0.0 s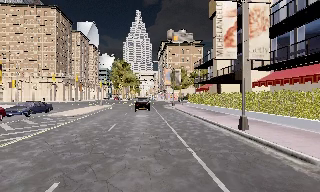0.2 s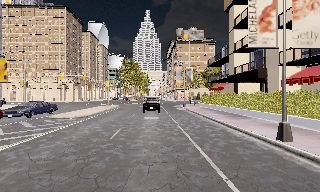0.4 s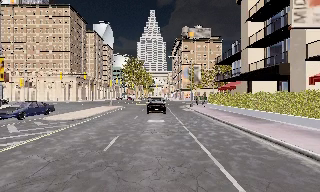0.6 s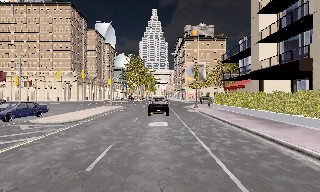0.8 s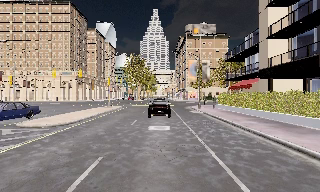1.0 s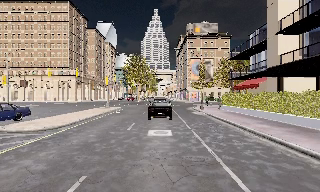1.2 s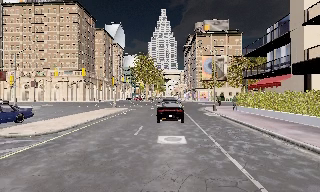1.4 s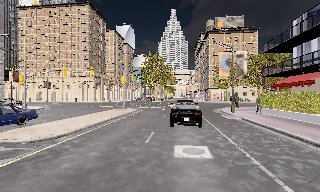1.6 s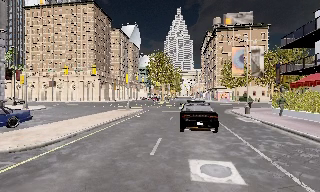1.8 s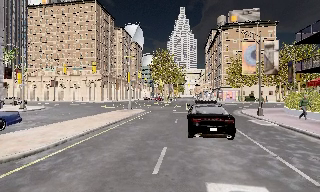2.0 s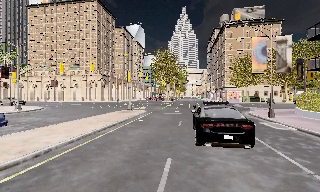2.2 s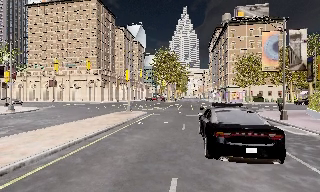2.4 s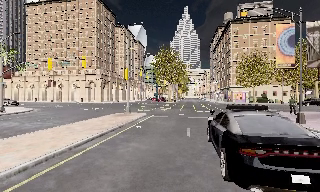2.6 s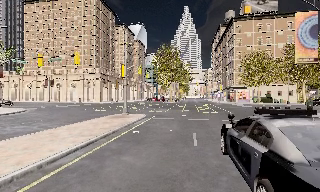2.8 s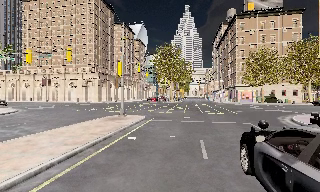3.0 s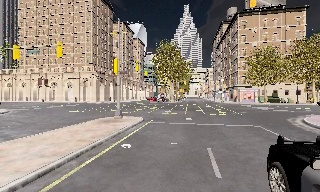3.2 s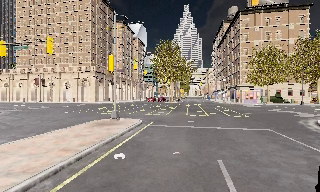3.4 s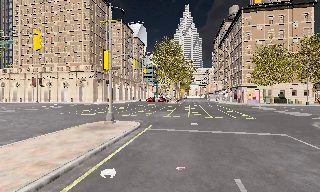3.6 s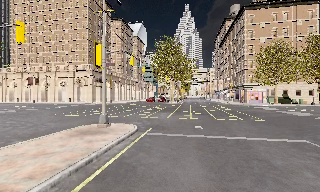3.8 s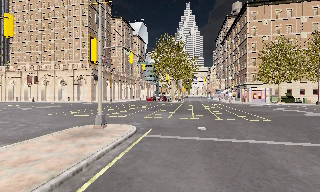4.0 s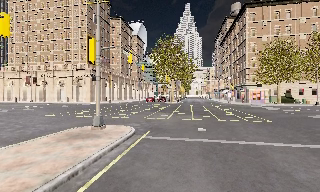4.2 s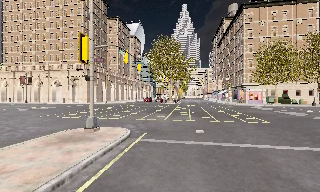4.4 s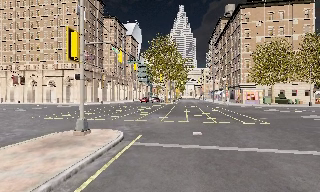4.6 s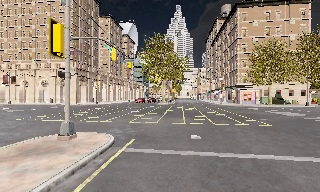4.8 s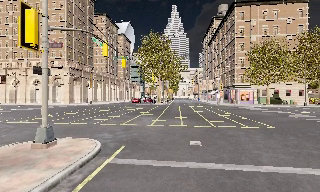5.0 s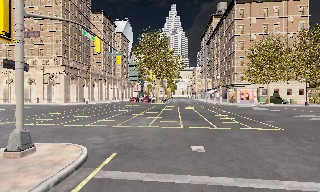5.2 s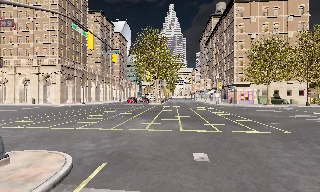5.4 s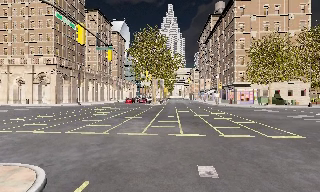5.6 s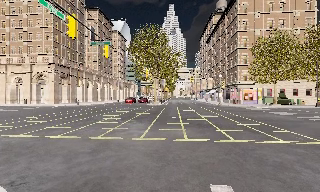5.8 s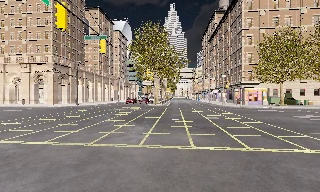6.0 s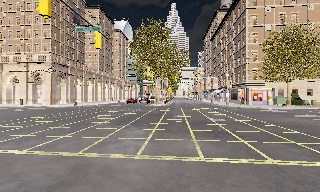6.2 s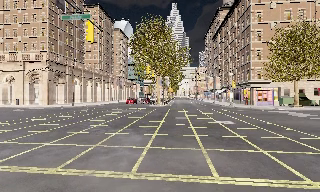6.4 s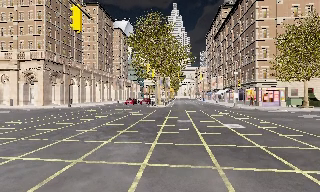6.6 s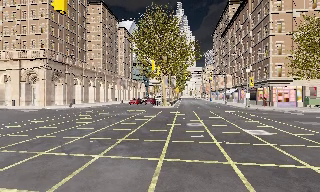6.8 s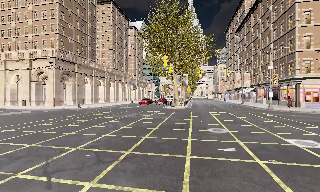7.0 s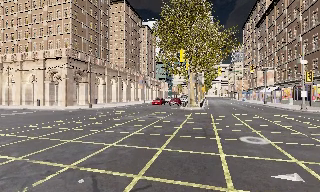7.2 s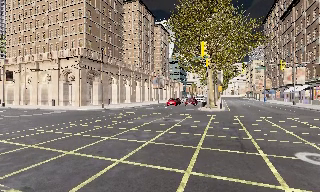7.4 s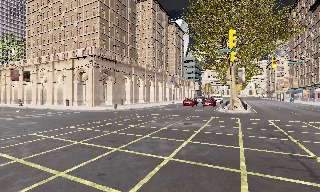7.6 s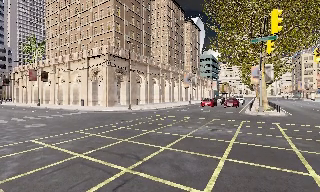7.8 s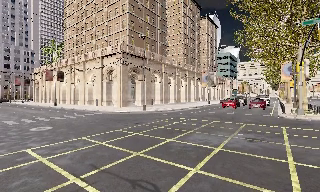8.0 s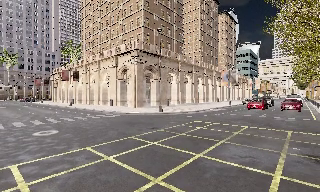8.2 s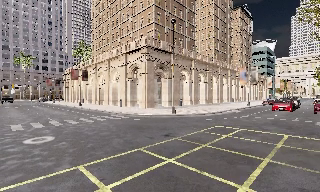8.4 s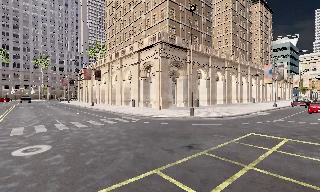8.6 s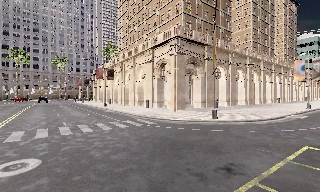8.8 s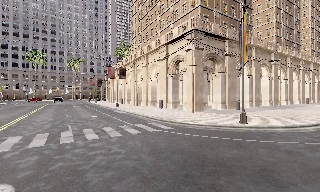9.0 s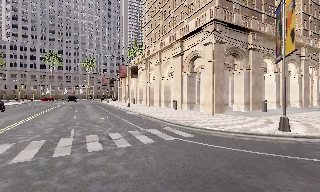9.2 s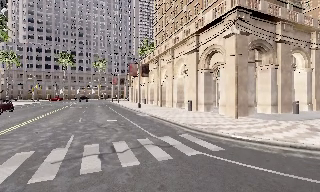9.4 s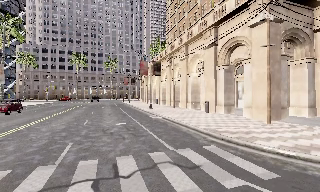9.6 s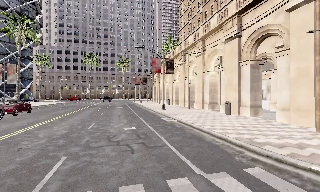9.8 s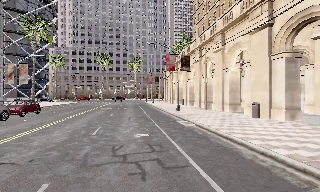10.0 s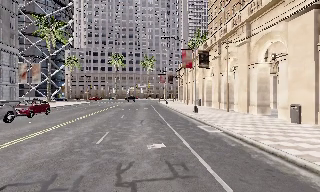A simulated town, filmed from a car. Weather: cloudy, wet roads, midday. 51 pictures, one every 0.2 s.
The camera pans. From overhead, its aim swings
counterclockwise.
The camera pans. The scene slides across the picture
to the right.
0.0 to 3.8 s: The camera swings to its left by about 15 degrees, and the scene slides to the right. It travels forward, about 25 m, so what stands in front looms larger.
3.8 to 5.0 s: The camera travels forward, about 3.5 m, so what stands in front looms larger. It gains speed.
5.0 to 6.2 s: The camera travels forward, about 6 m, so what stands in front looms larger.
6.2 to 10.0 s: The camera swings to its left by about 80 degrees, and the scene slides to the right. It travels forward, about 30 m.
The film runs forward here.
